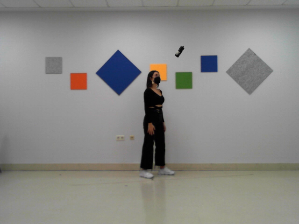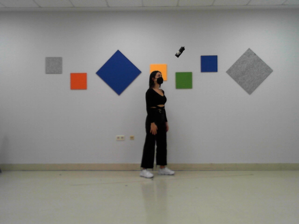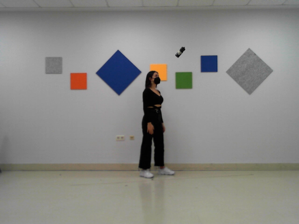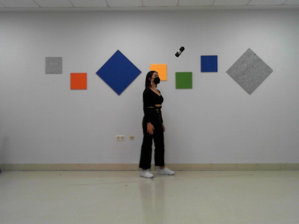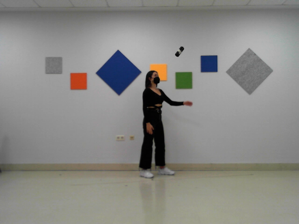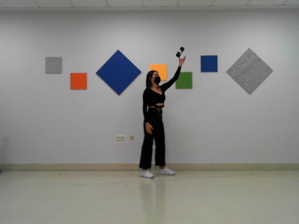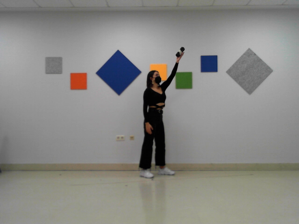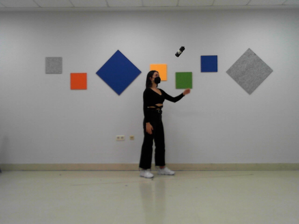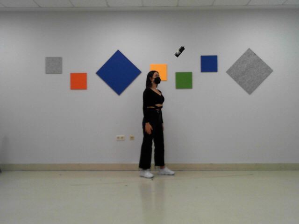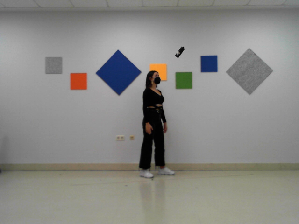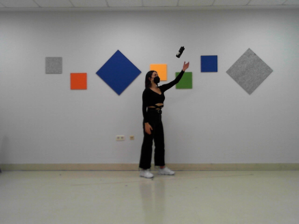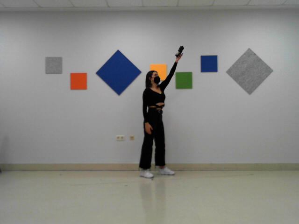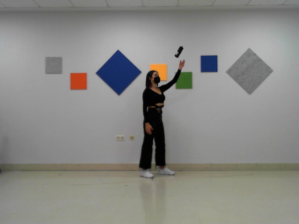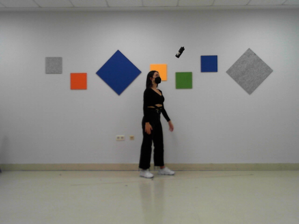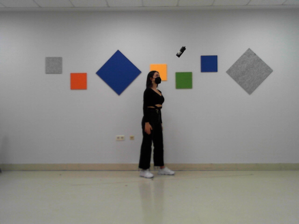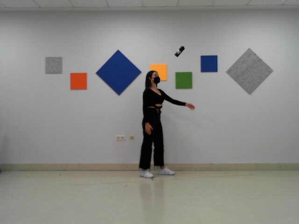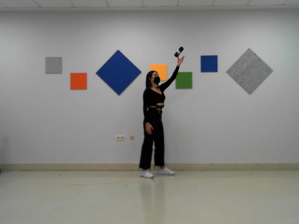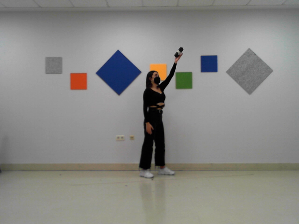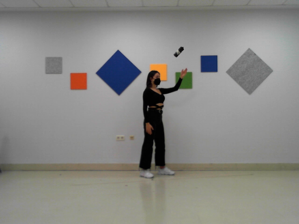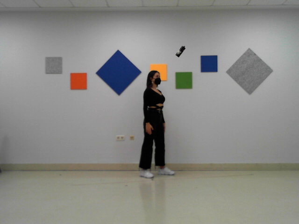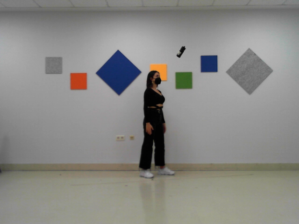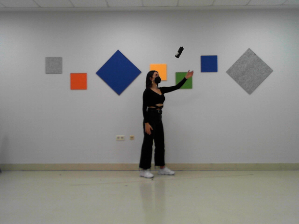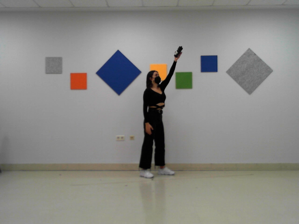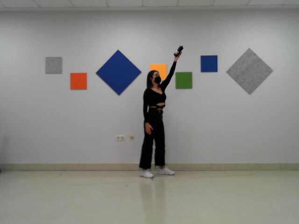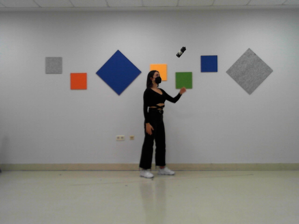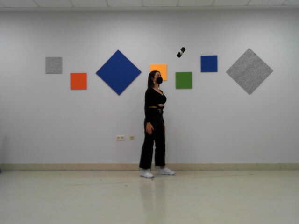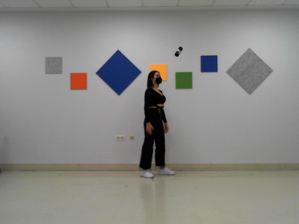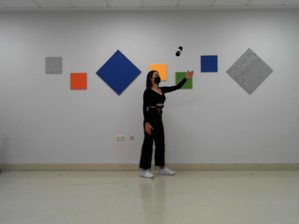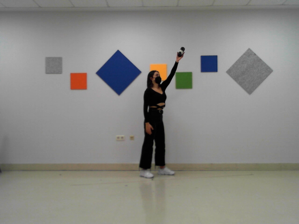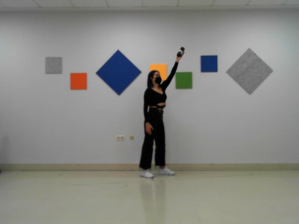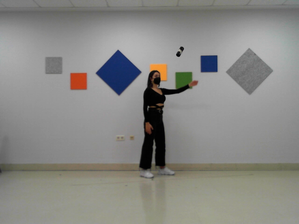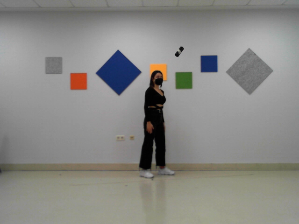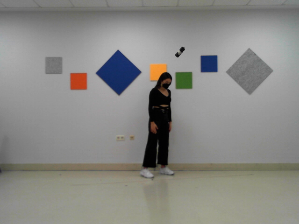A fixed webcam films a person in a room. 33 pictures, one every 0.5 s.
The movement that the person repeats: Reach up for a bottle in a high position, left hand.
